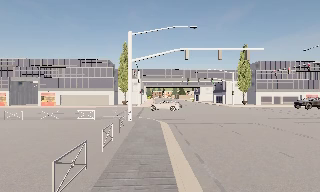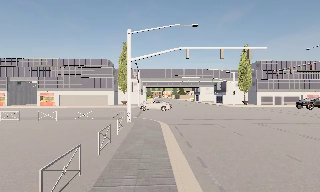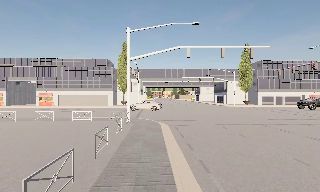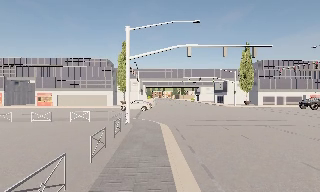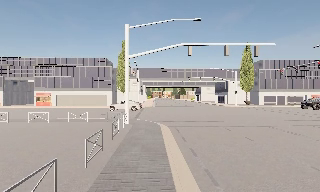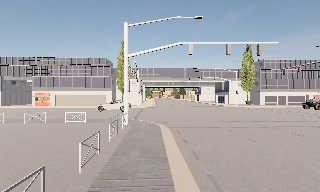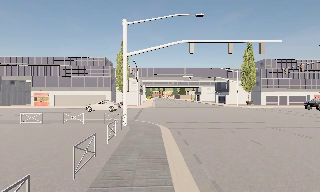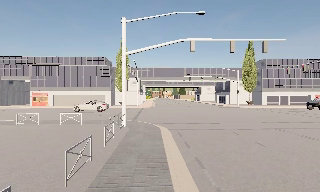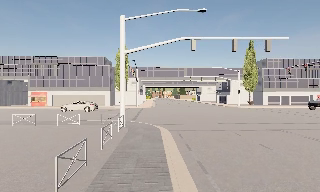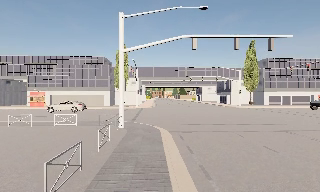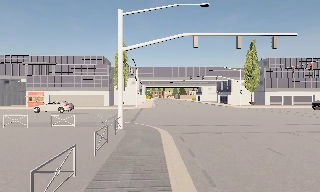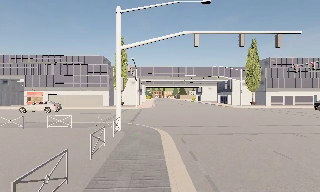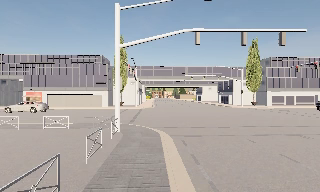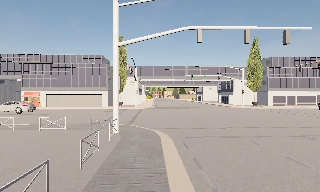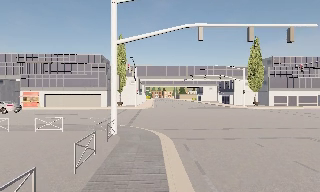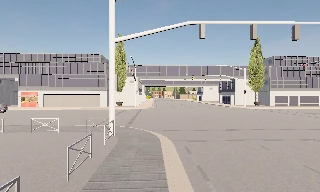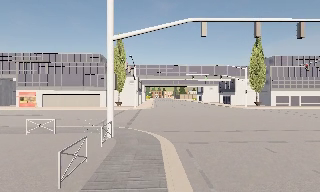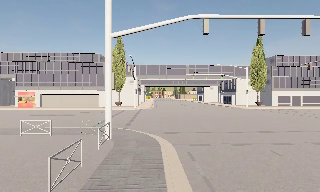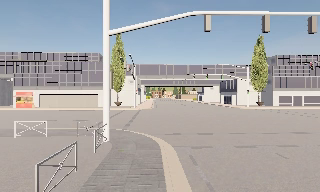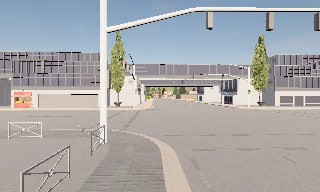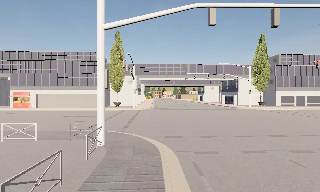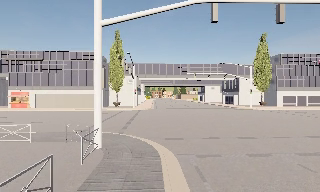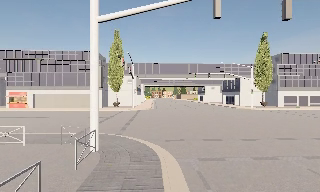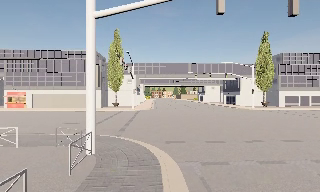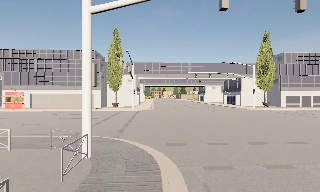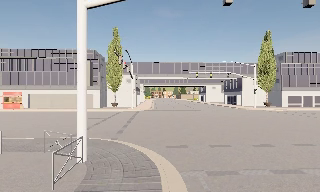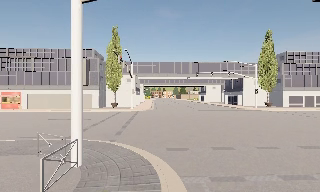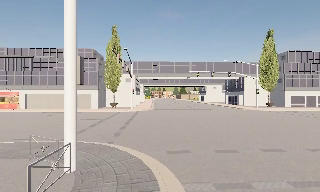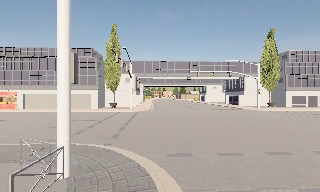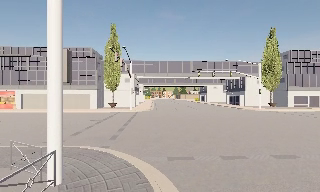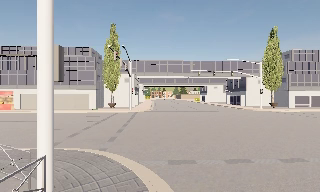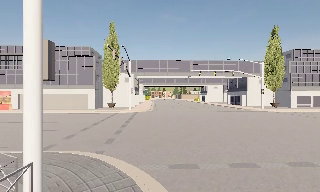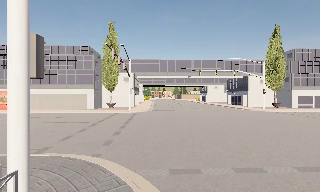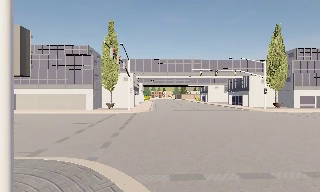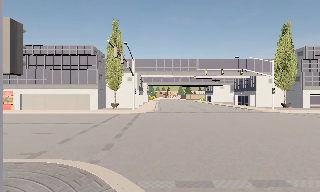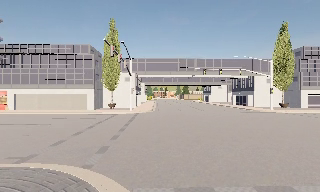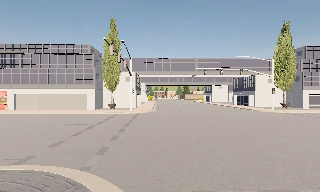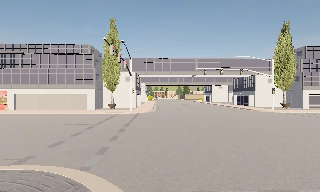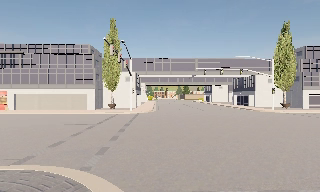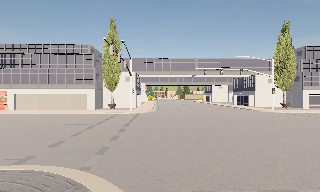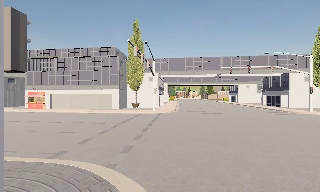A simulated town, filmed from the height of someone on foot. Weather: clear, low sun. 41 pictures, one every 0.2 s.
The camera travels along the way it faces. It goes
forward.
0.0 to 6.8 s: The camera travels forward, about 12 m, so what stands in front looms larger.
6.8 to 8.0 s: The camera travels forward, about 0.5 m, so what stands in front looms larger. It loses speed.
The film runs forward here.
